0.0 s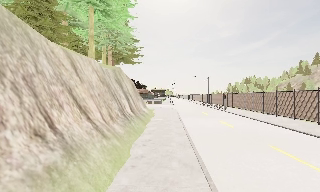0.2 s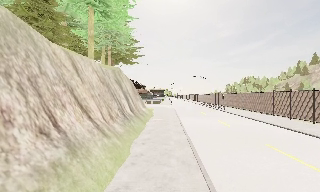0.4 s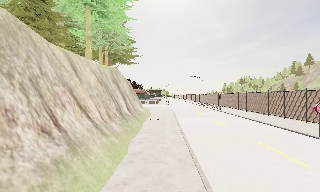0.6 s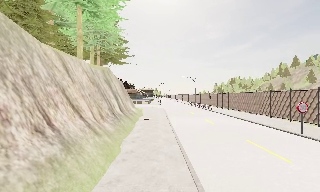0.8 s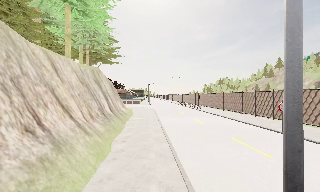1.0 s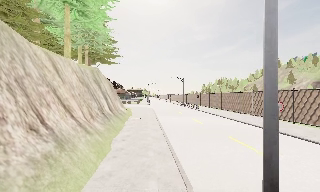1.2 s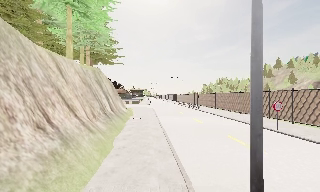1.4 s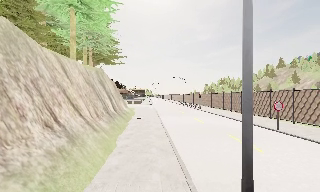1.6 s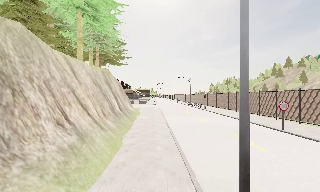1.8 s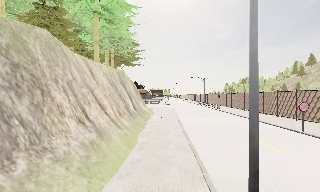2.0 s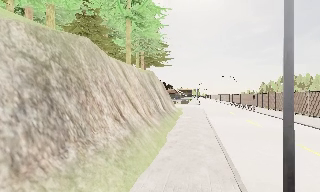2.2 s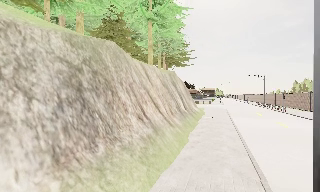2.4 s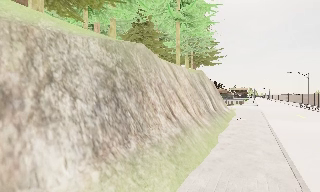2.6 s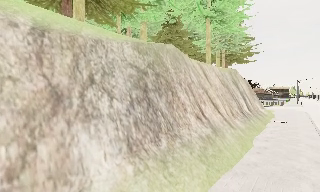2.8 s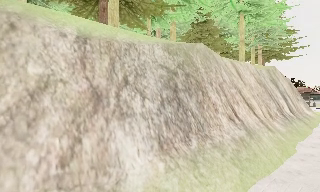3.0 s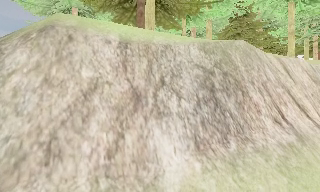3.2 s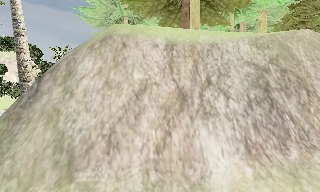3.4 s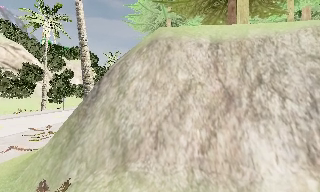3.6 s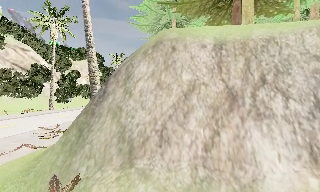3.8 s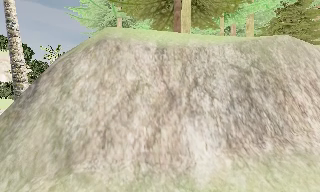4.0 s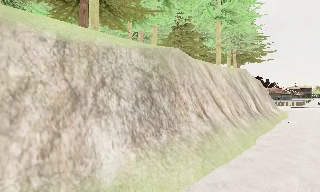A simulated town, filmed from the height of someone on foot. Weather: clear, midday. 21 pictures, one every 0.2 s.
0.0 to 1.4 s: The camera travels backward, about 1.5 m, so what stands in front gets smaller.
1.4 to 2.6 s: The camera swings to its left by about 45 degrees, and the scene slides to the right. It travels backward, about 1 m.
2.6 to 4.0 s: The camera travels backward, about 1 m, so what stands in front gets smaller.
The film runs backward here.
